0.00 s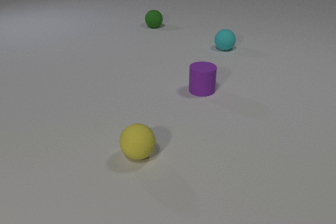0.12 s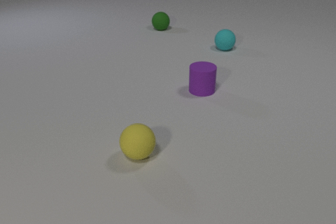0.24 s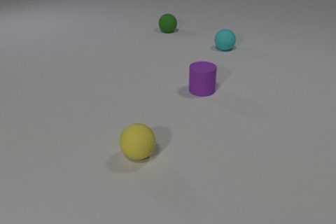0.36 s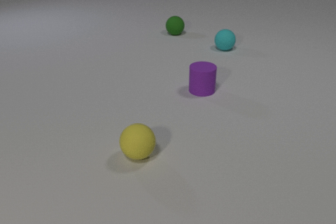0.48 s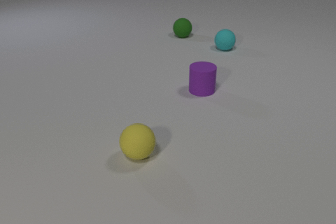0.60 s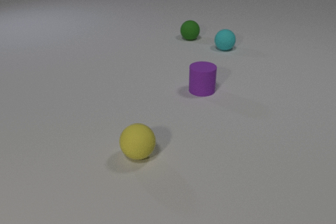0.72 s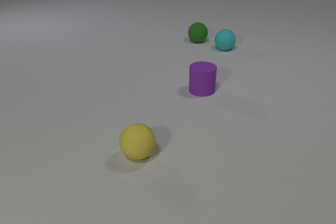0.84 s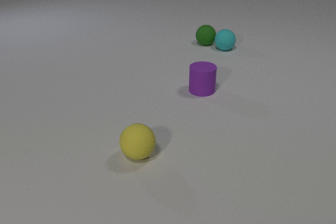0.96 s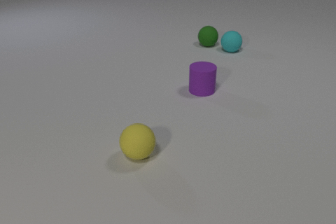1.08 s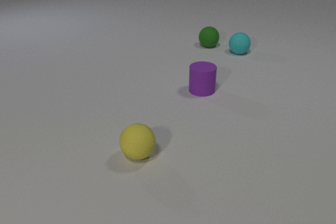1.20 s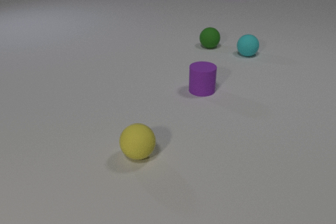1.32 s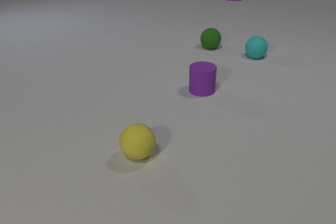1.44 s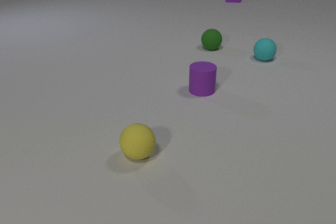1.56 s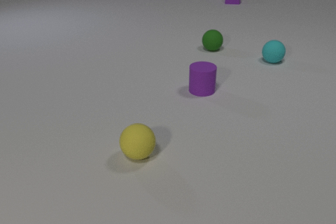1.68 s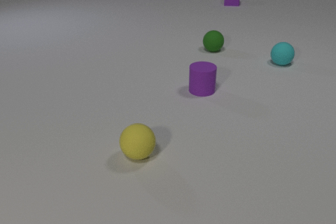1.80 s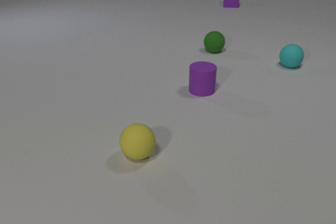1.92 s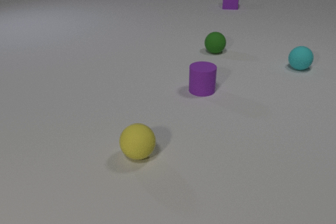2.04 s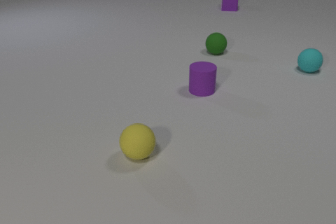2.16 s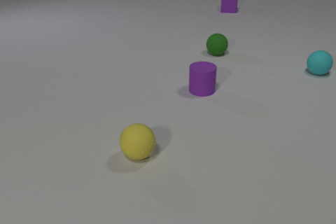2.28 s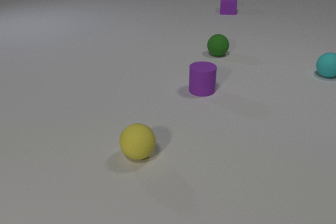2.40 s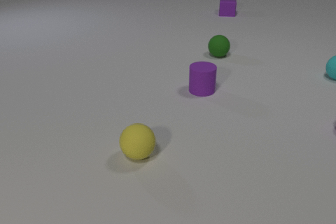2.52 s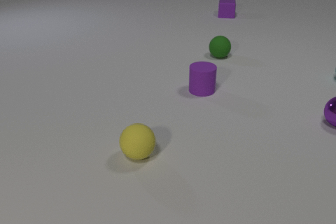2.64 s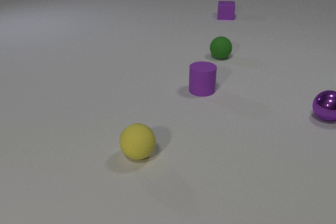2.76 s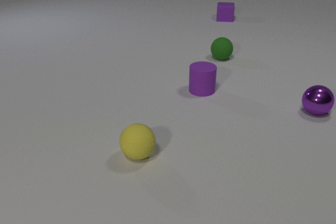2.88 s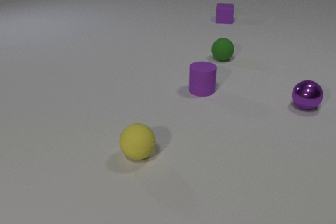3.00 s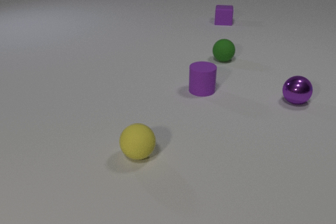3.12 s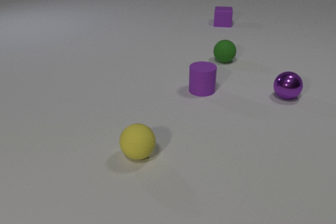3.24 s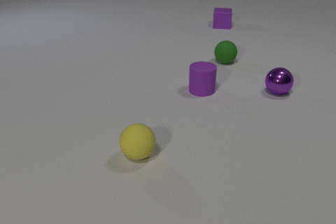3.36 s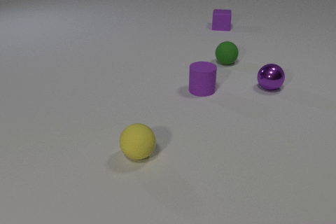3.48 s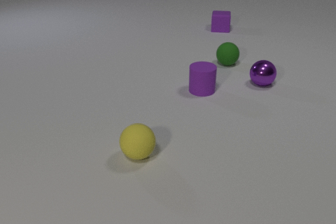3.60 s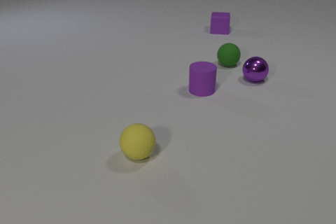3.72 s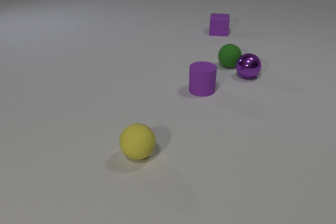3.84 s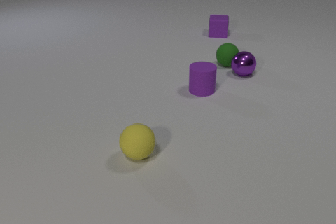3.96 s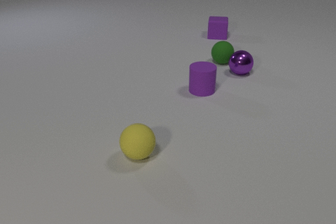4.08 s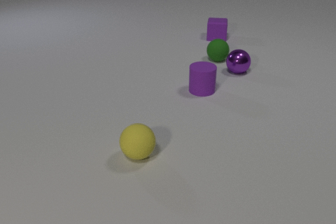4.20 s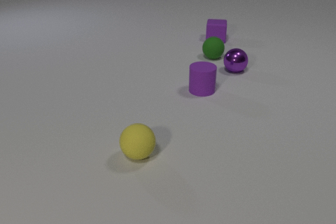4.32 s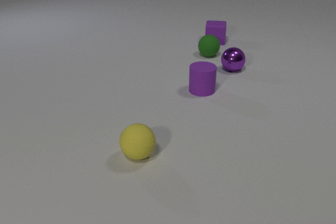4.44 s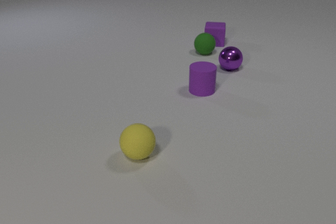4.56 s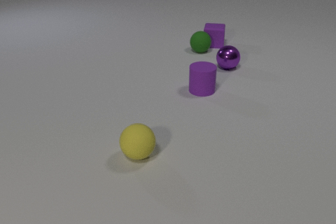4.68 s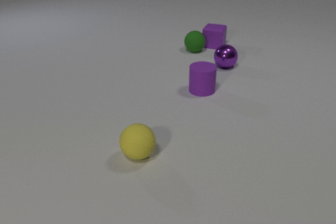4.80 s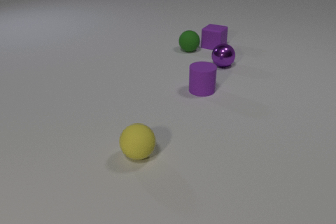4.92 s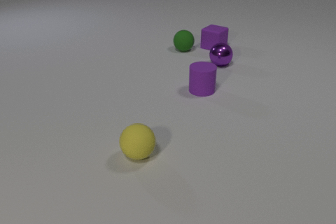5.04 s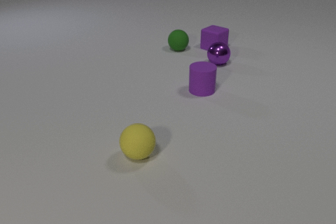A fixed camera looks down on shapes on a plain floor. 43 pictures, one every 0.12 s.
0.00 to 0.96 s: The green rubber sphere rolls toward the camera and to the right. The cyan rubber sphere rolls to the right. The green rubber sphere and the cyan rubber sphere collide.
0.96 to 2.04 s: The green rubber sphere rolls toward the camera. The cyan rubber sphere rolls to the right and toward the camera. The purple rubber cube comes in at the top edge, slides toward the camera.
2.04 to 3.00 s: The green rubber sphere rolls toward the camera and to the right. The cyan rubber sphere rolls to the right, leaves at the right edge. The purple metal sphere comes in at the right edge, rolls to the left and away from the camera. The purple rubber cube slides toward the camera.
3.00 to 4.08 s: The green rubber sphere rolls to the left. The purple metal sphere rolls to the left and away from the camera. The purple rubber cube slides toward the camera. The green rubber sphere and the purple metal sphere collide.
4.08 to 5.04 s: The green rubber sphere rolls to the left and away from the camera. The purple metal sphere rolls to the left and away from the camera. The purple rubber cube slides toward the camera, spins clockwise seen from above by about 30 degrees, its near face sliding to the left. The green rubber sphere and the purple rubber cube collide.
What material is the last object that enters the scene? metal.
How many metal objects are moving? 1.
What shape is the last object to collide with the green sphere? cube.
